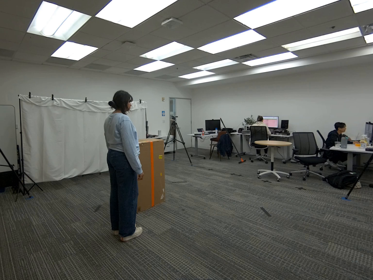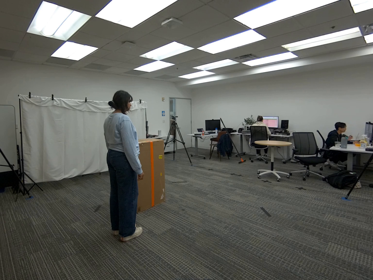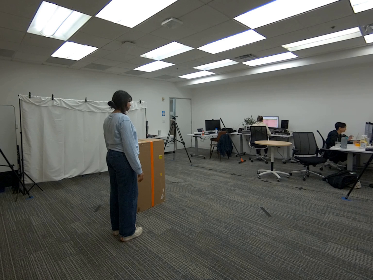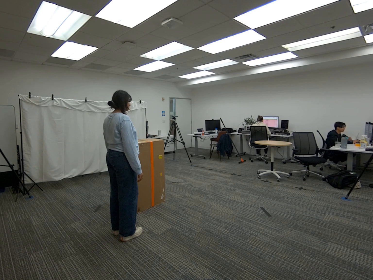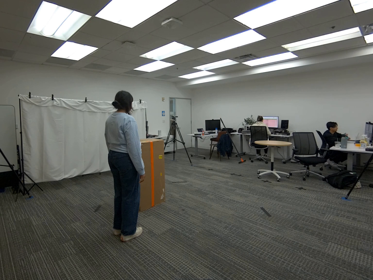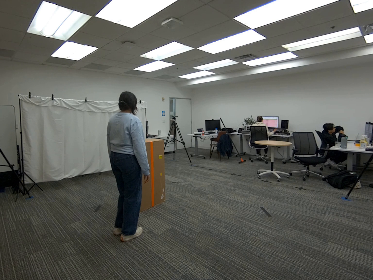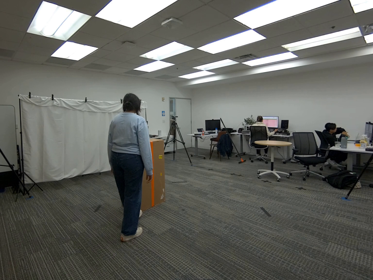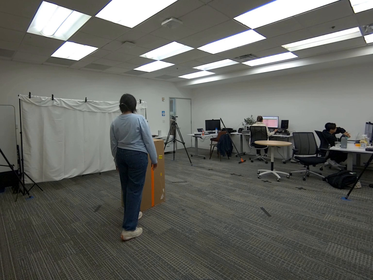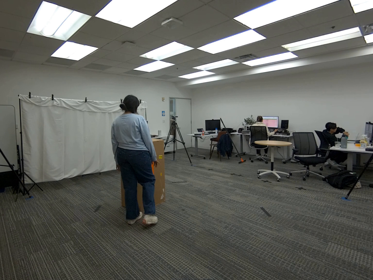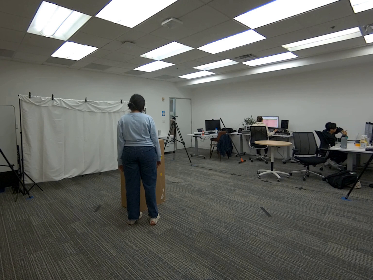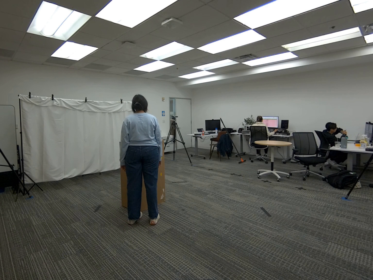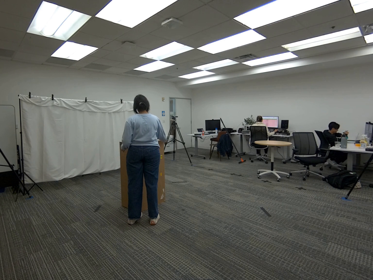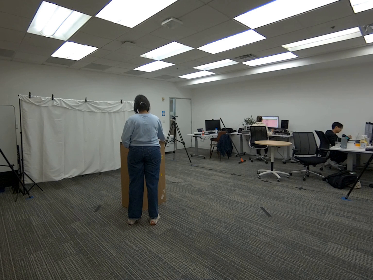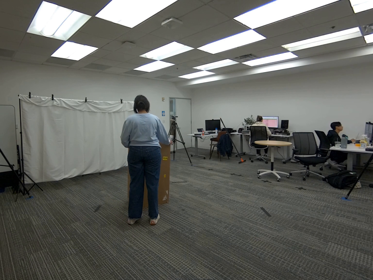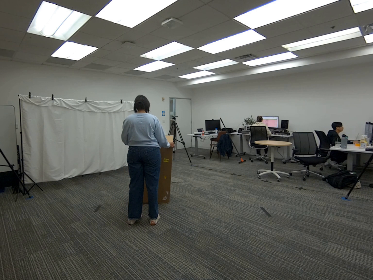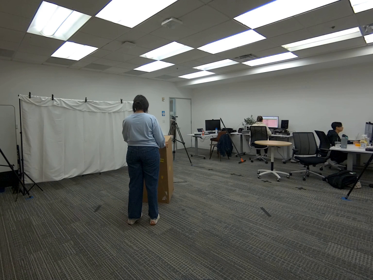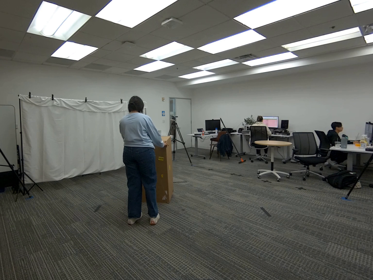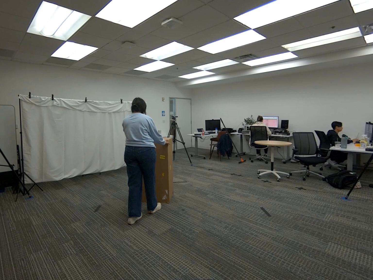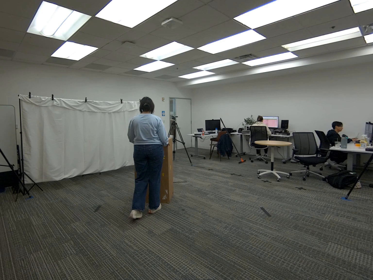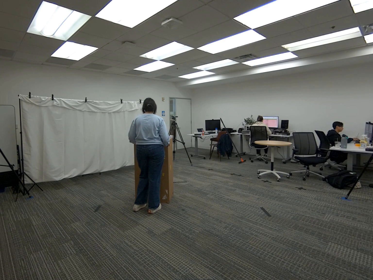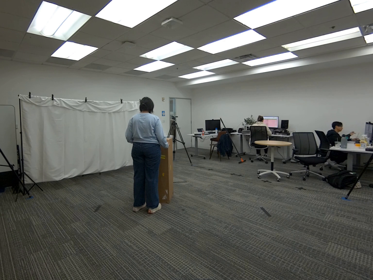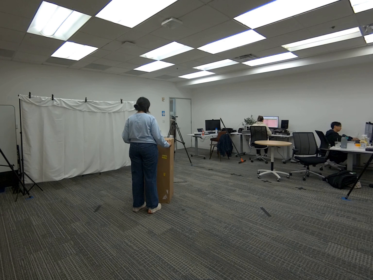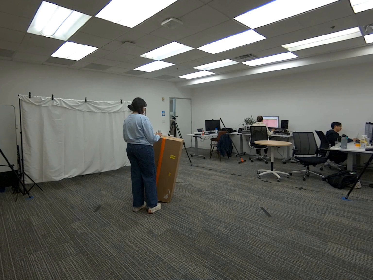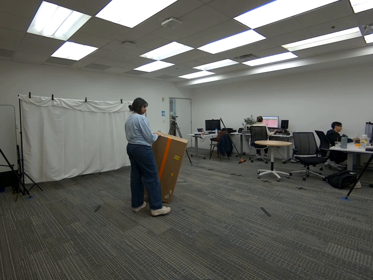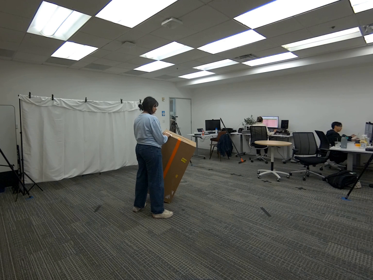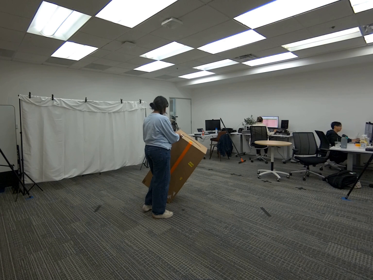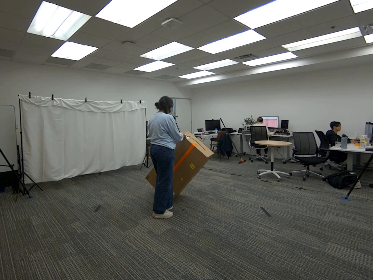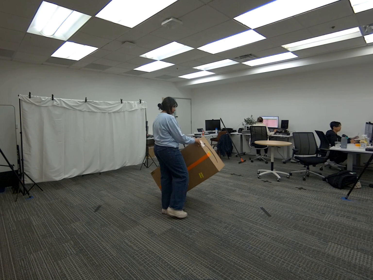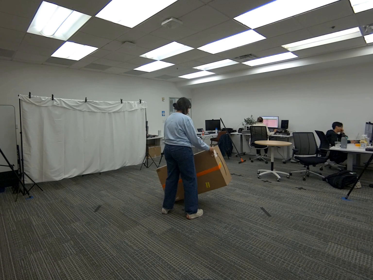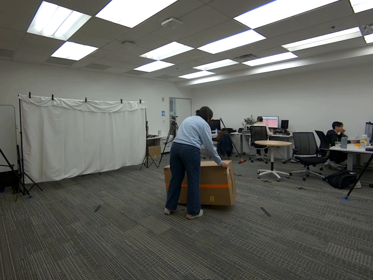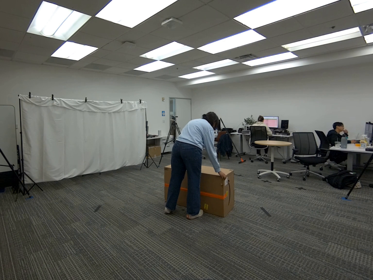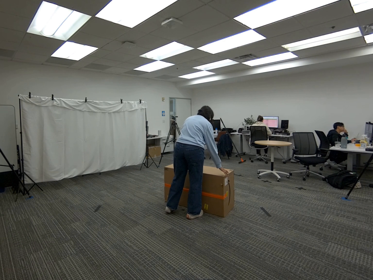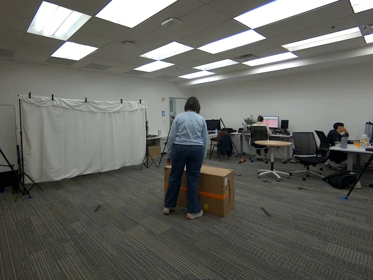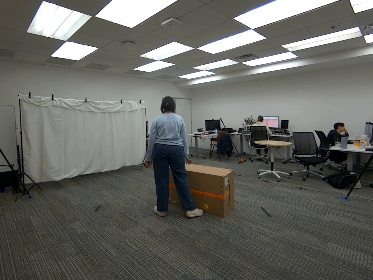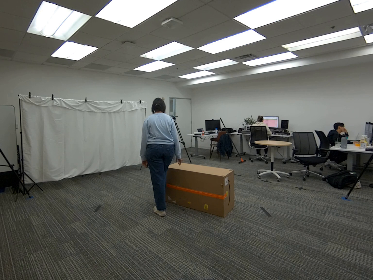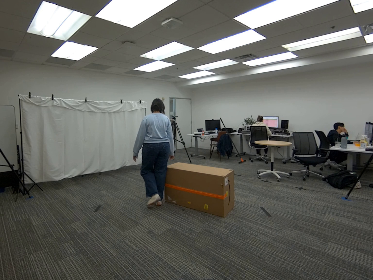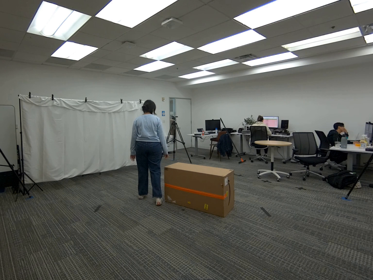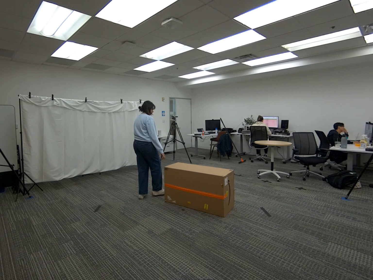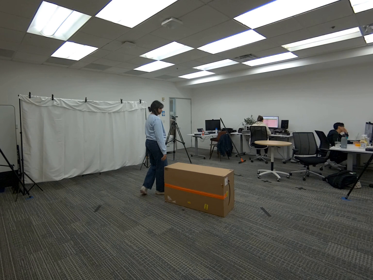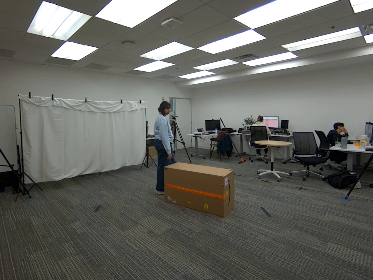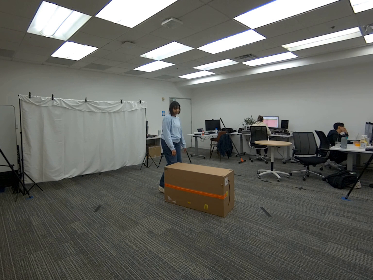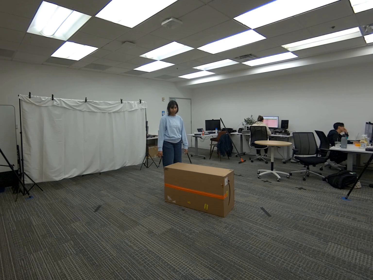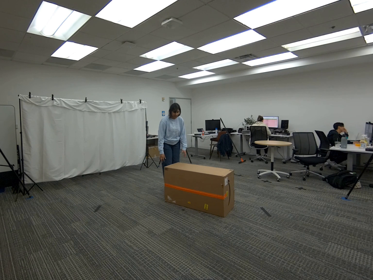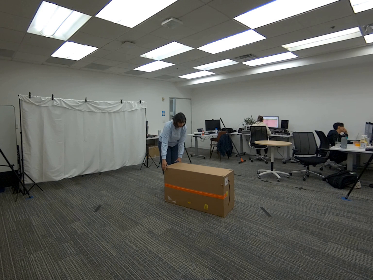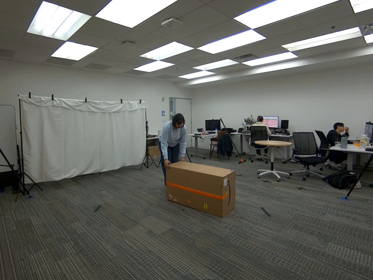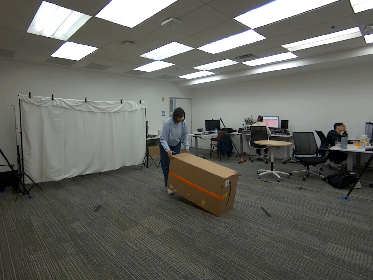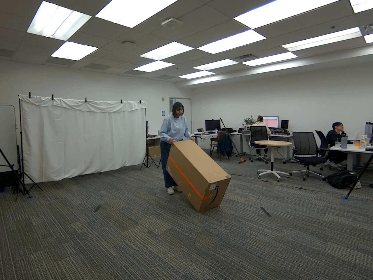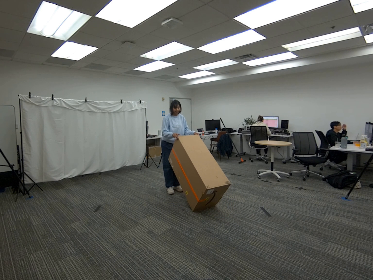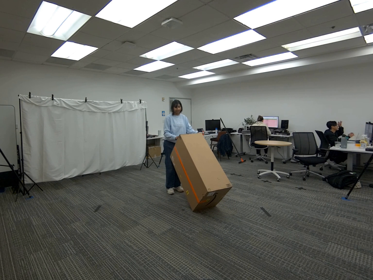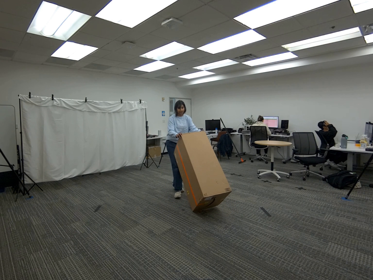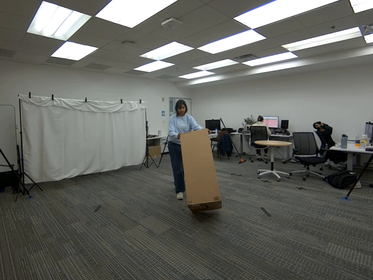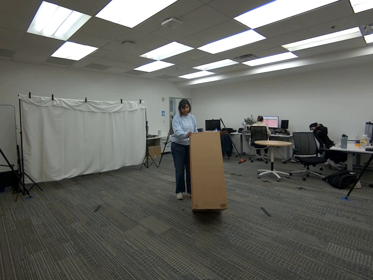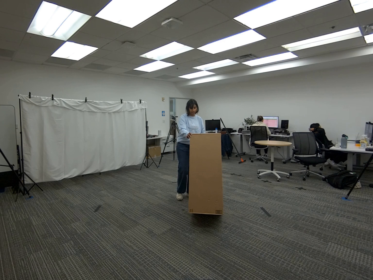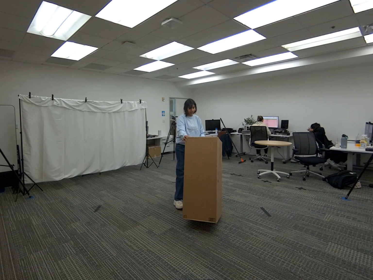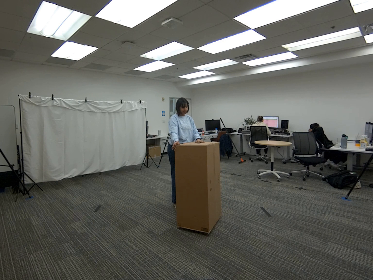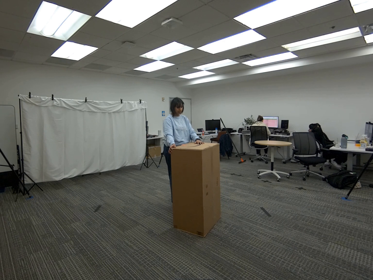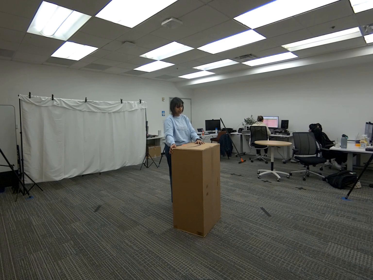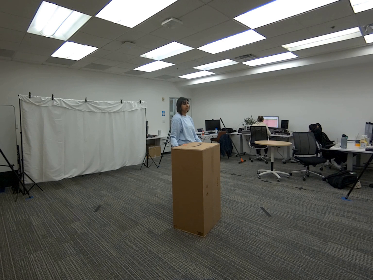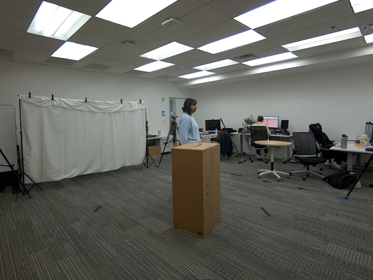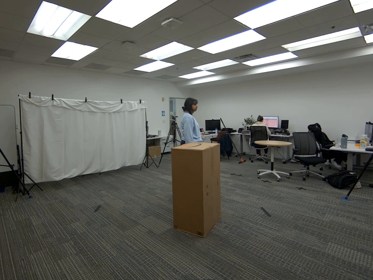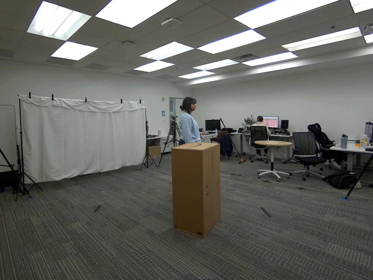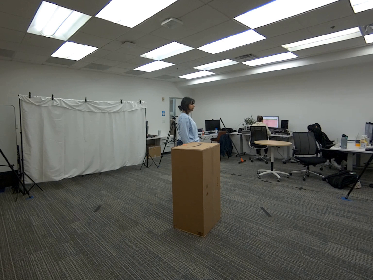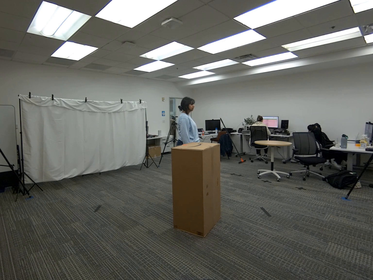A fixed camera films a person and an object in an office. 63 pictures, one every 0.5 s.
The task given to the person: Walk to the giant cardboard box on the ground and use both hands to rotate it into a horizontal position. Then upright vertical. Repeat the action by rotating the box down again and placing it back up.
